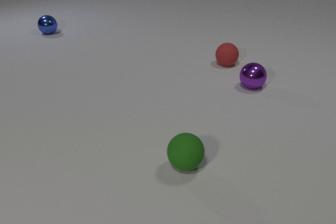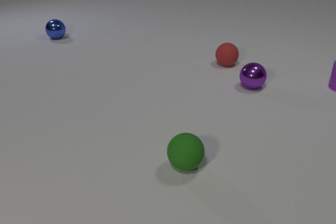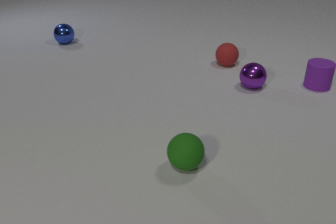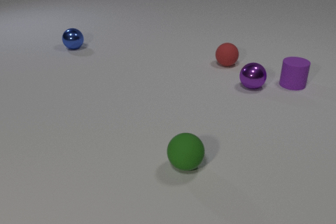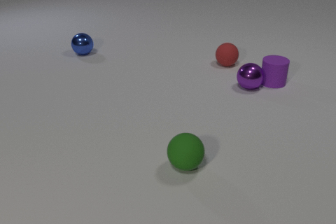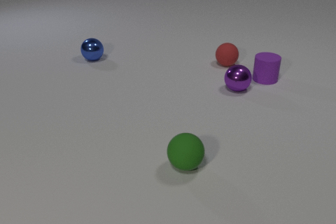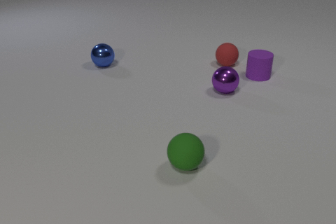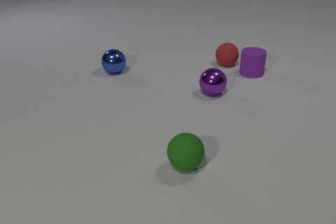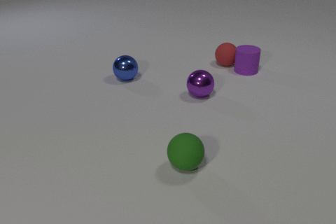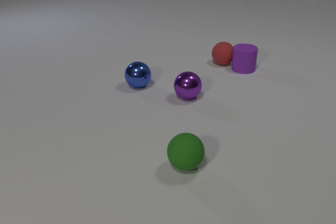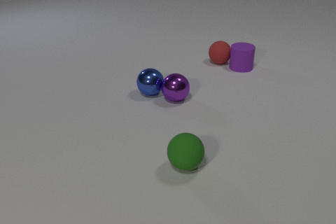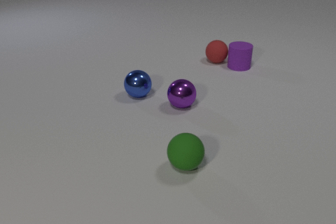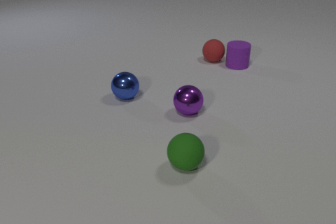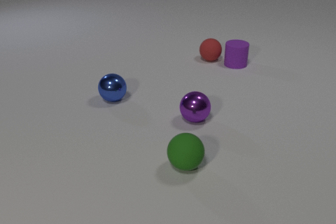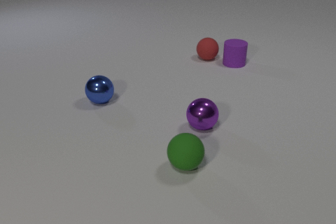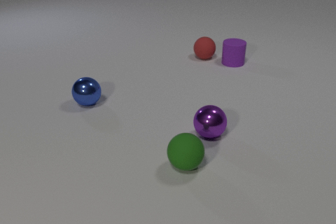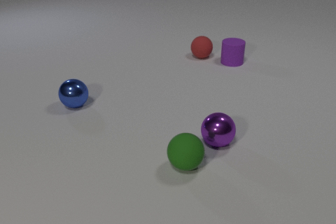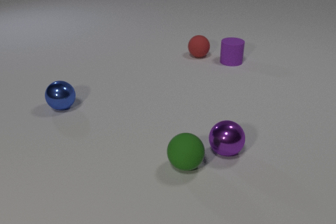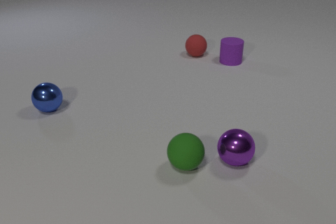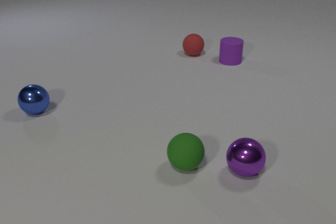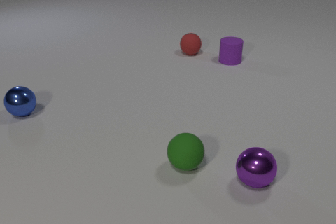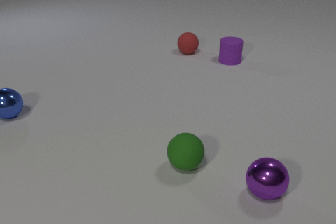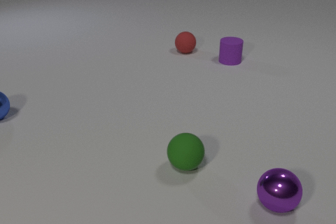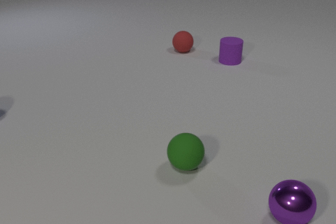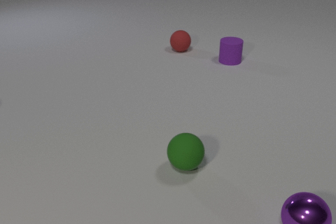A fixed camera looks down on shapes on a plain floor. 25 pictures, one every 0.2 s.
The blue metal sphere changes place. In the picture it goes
toward the camera.
The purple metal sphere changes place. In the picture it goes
toward the camera.
0.0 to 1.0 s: The purple rubber cylinder comes in at the right edge, slides to the left. The purple metal sphere rolls to the left and toward the camera. The blue metal sphere rolls toward the camera and to the right. The purple rubber cylinder and the purple metal sphere collide.
1.0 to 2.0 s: The purple rubber cylinder slides to the left and away from the camera. The purple metal sphere rolls to the left and toward the camera. The red rubber sphere rolls to the left and away from the camera. The blue metal sphere rolls toward the camera and to the right. The purple rubber cylinder and the red rubber sphere collide. The purple metal sphere and the blue metal sphere collide.
2.0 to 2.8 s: The purple rubber cylinder slides away from the camera and to the left. The purple metal sphere rolls toward the camera and to the right. The red rubber sphere rolls to the left and away from the camera. The blue metal sphere rolls to the left.
2.8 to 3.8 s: The purple rubber cylinder slides away from the camera. The purple metal sphere rolls toward the camera and to the right. The red rubber sphere rolls to the left and away from the camera. The blue metal sphere rolls to the left.
3.8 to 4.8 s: The purple metal sphere rolls toward the camera and to the right. The red rubber sphere rolls to the left and away from the camera. The blue metal sphere rolls to the left, leaves at the left edge.
What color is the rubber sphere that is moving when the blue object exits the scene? red.
How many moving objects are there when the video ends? 2.
How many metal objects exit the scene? 1.
